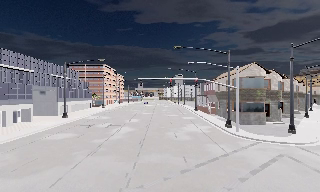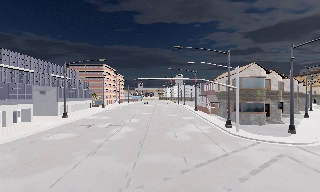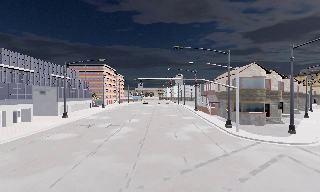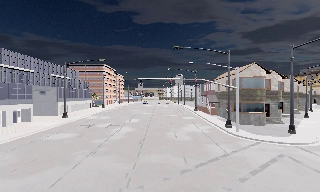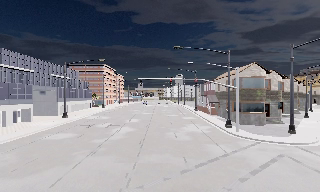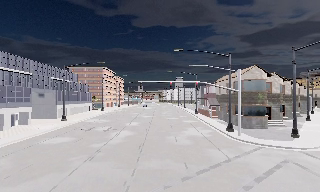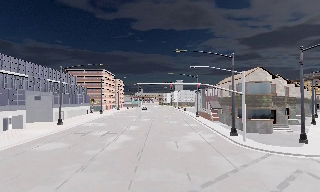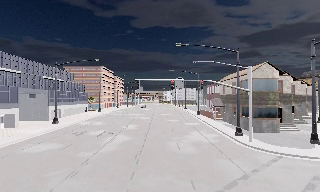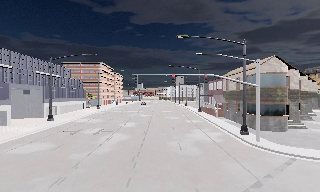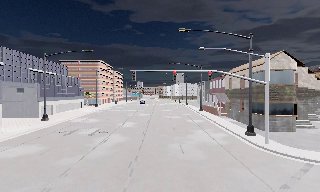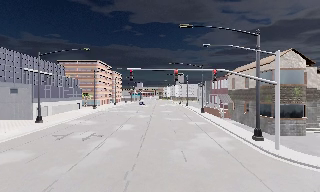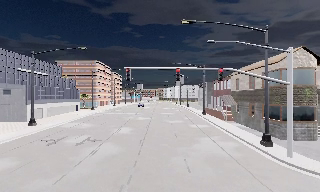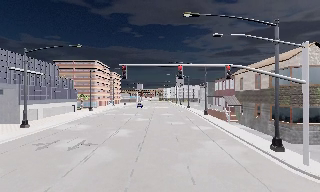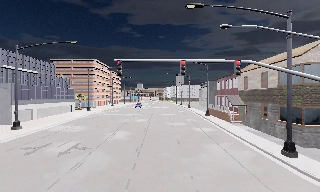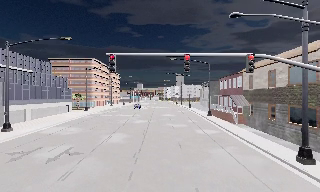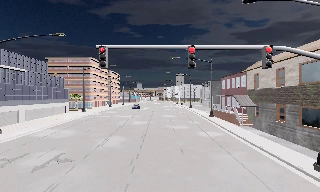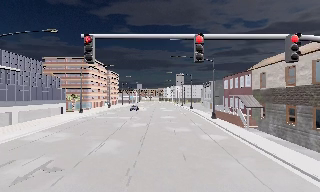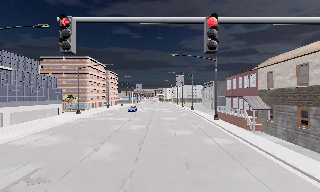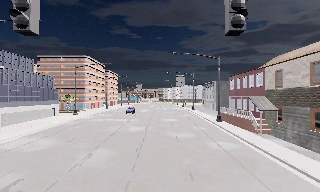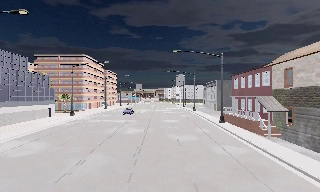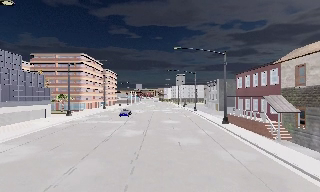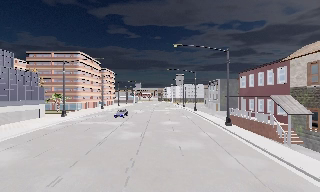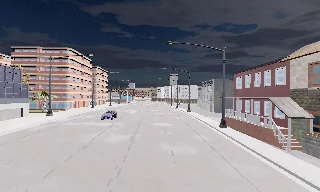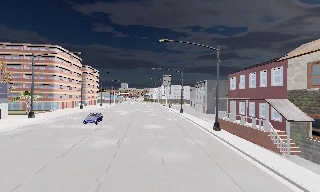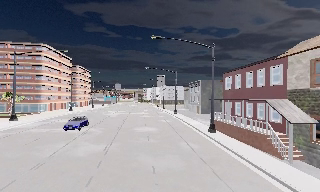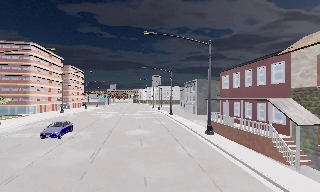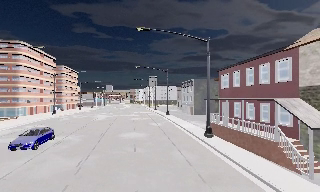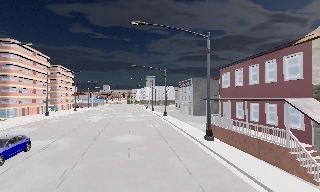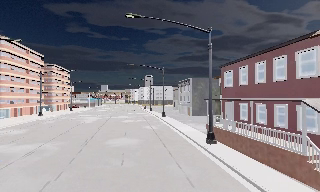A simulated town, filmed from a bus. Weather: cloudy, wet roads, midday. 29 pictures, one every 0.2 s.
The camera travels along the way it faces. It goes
forward.
0.0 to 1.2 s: The camera travels forward, about 1.5 m, so what stands in front looms larger. It gains speed.
1.2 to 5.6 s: The camera swings to its right by about 10 degrees, and the scene slides to the left. It travels forward, about 25 m, so what stands in front looms larger.
The film runs forward here.
